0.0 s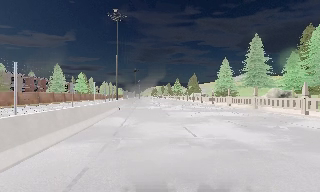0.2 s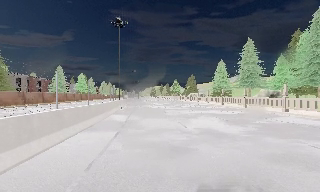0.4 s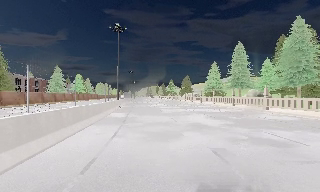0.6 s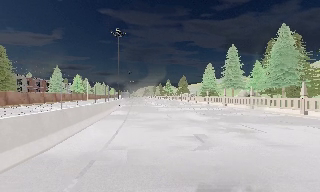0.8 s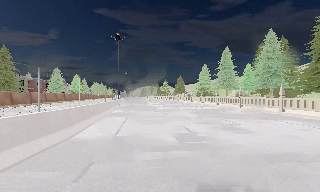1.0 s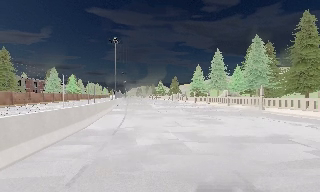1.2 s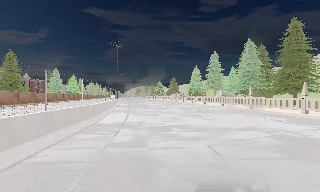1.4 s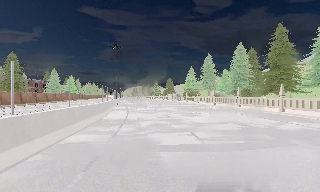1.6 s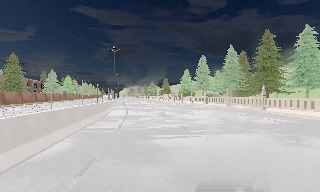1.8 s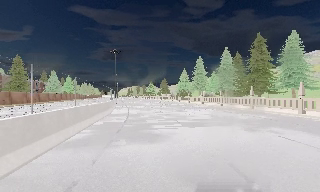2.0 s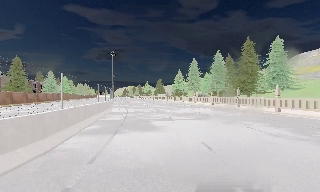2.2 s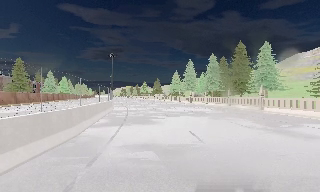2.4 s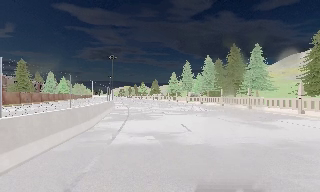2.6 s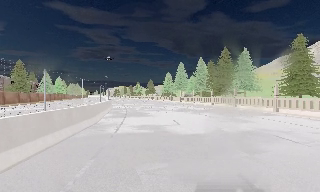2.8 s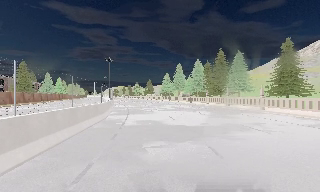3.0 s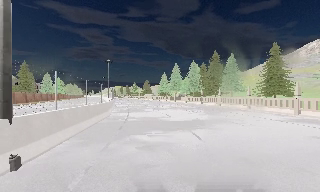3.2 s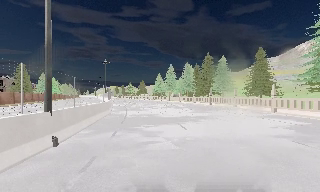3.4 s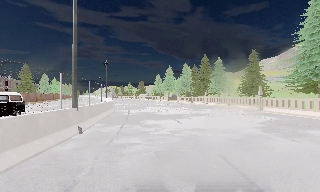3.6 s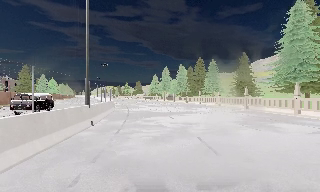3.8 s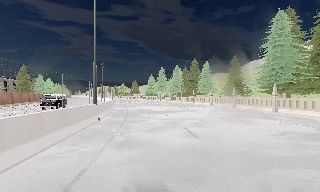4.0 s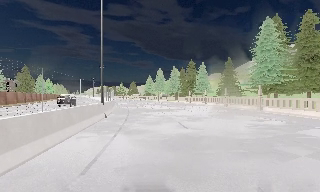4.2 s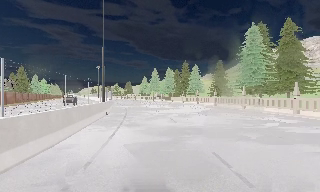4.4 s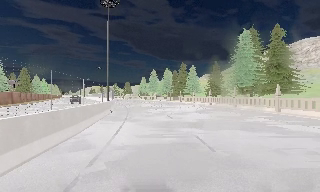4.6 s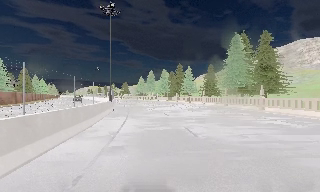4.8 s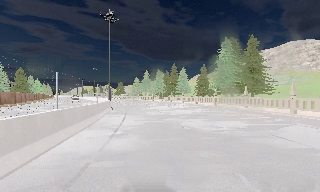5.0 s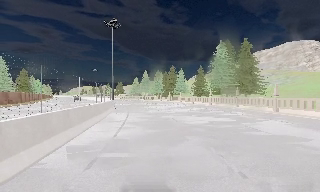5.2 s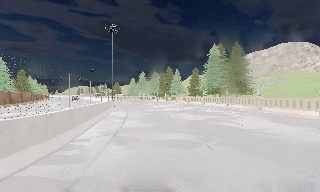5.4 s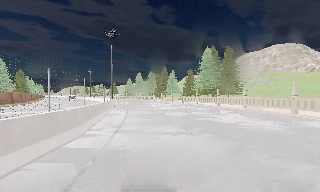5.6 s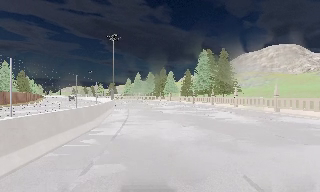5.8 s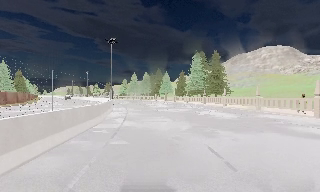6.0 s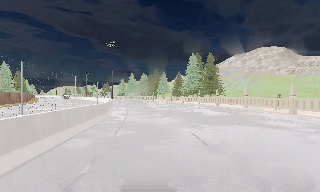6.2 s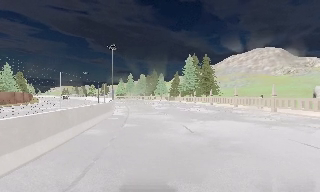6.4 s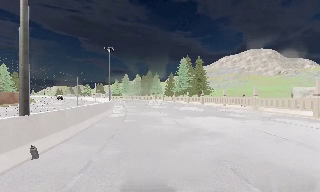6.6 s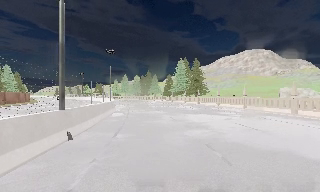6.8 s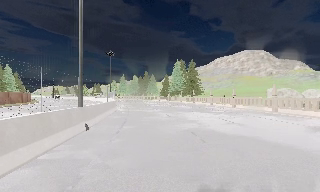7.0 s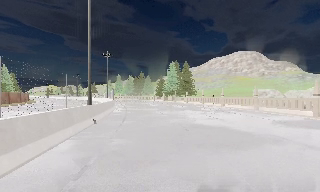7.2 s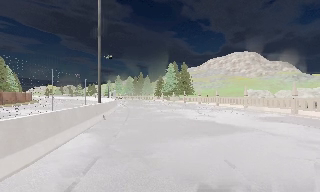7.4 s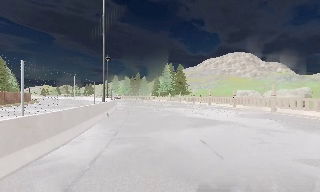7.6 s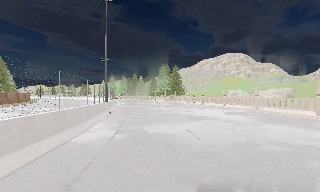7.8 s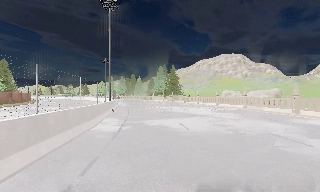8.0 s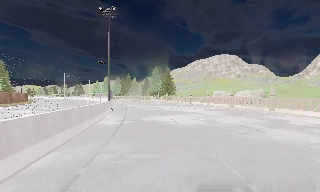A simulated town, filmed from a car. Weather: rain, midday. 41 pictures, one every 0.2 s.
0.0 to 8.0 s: The scene slides to the left, as the camera pans about 40 degrees to its right. It travels backward, about 75 m.
The film runs backward here.
